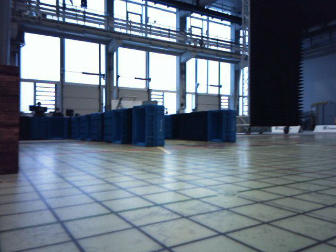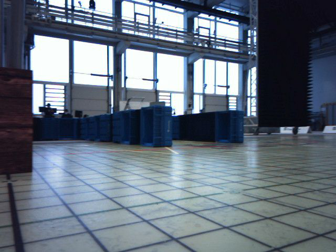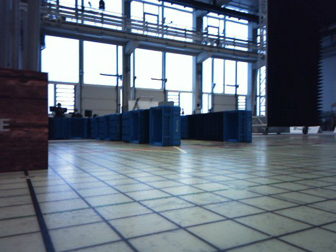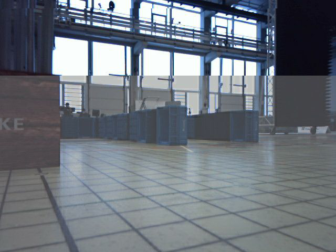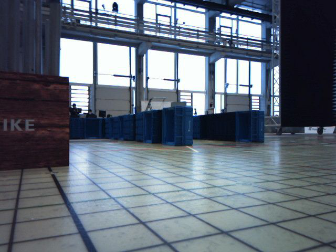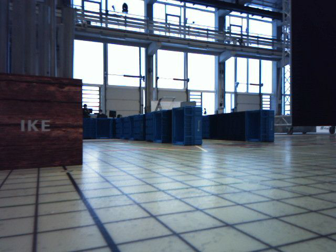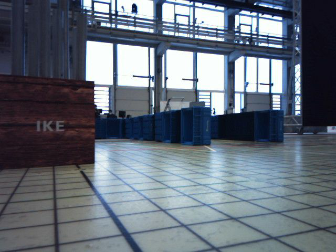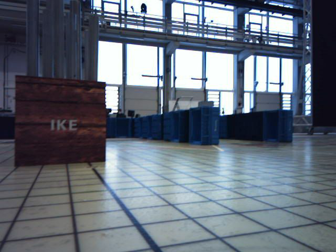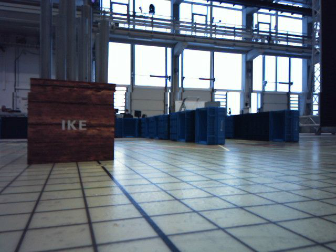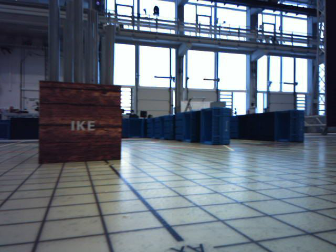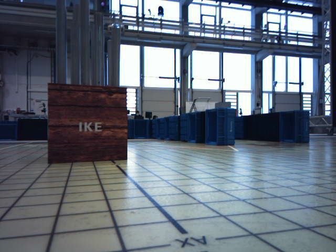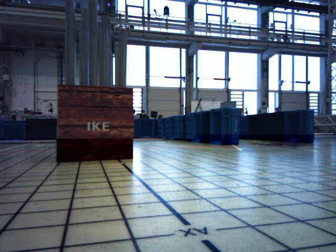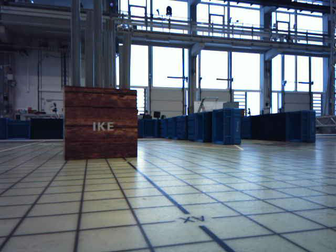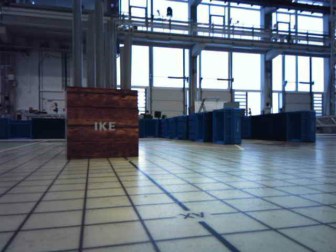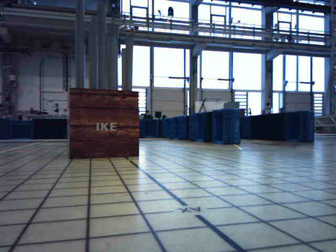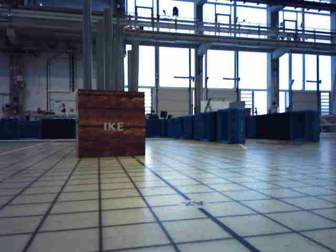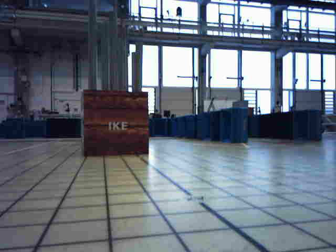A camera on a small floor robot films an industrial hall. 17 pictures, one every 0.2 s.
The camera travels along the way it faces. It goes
backward.
0.0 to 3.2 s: The scene slides to the right, as the camera pans about 20 degrees to its left. It travels backward, about 0.6 m, so what stands in front gets smaller.
The film runs backward here.
